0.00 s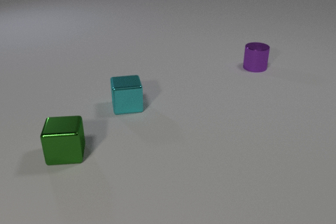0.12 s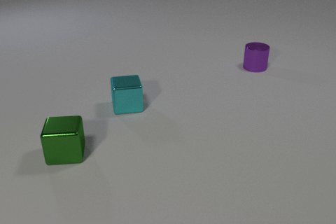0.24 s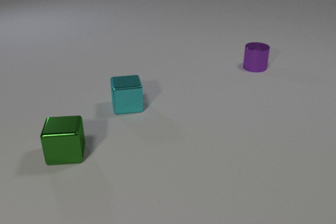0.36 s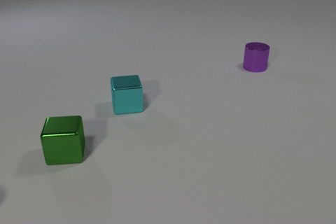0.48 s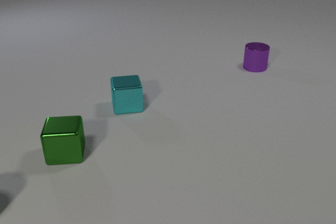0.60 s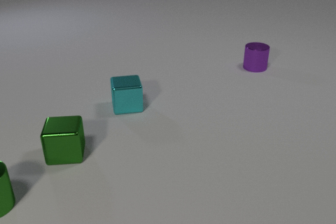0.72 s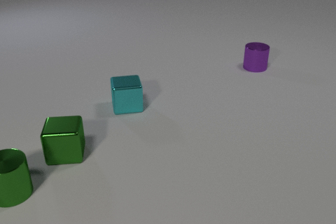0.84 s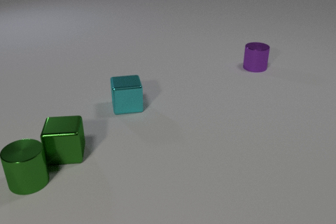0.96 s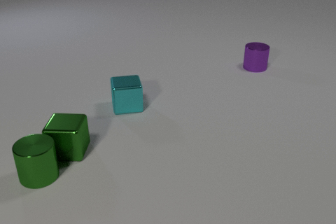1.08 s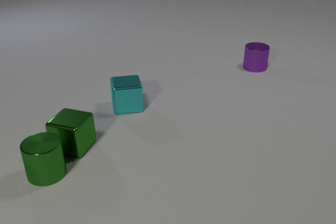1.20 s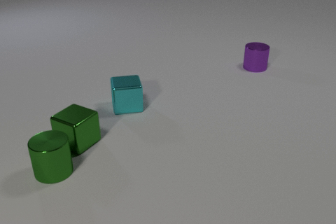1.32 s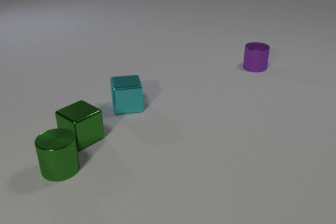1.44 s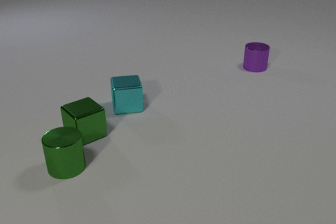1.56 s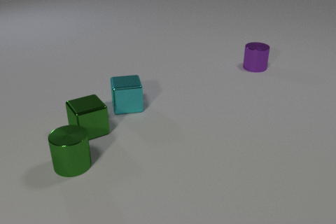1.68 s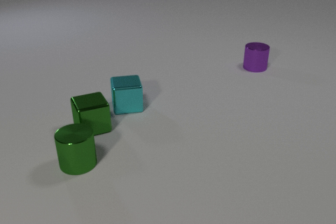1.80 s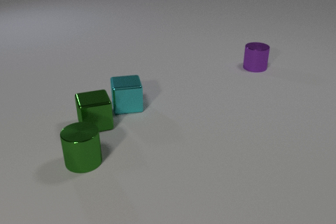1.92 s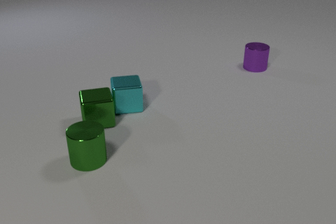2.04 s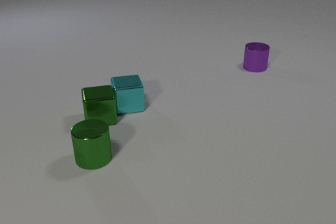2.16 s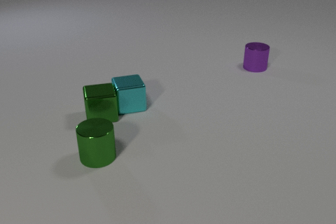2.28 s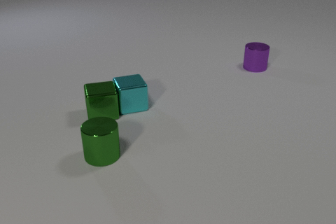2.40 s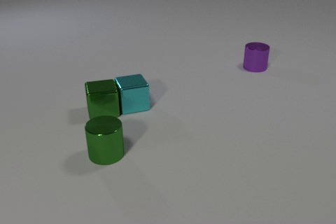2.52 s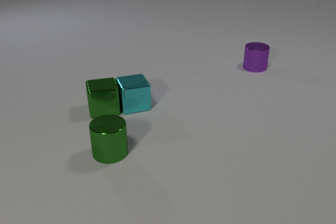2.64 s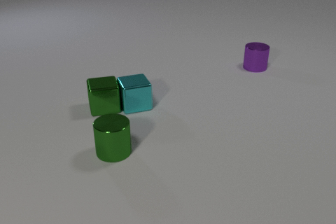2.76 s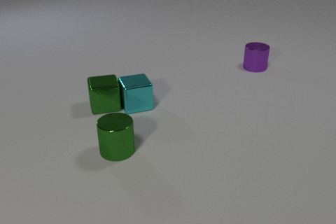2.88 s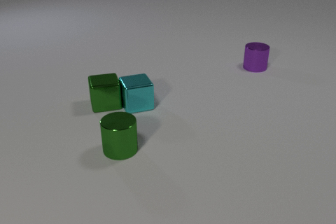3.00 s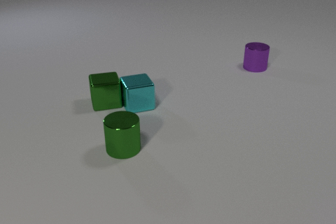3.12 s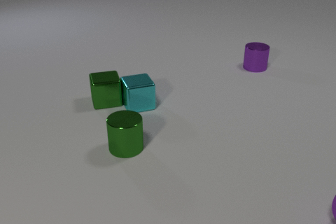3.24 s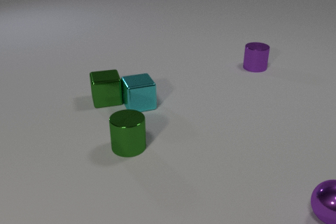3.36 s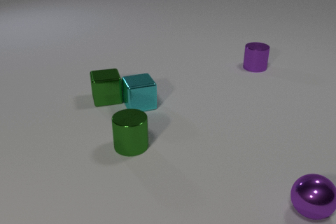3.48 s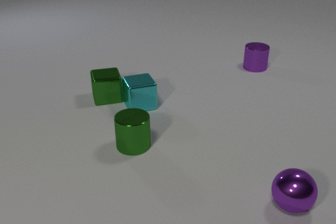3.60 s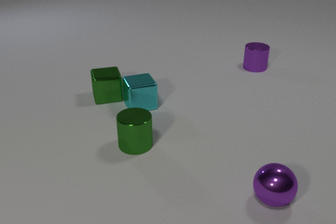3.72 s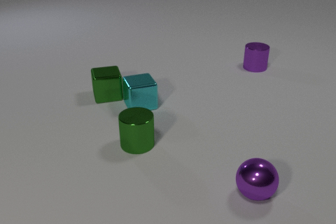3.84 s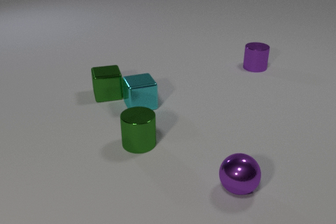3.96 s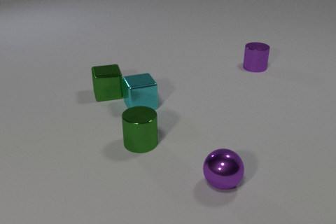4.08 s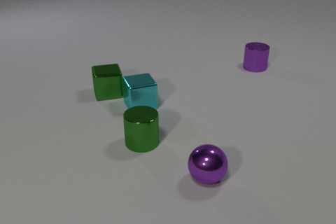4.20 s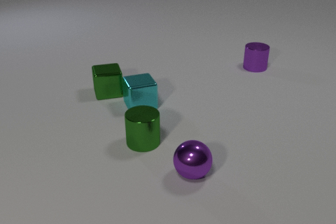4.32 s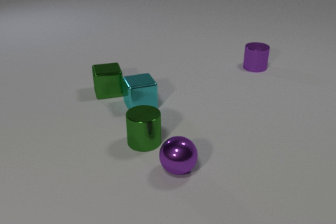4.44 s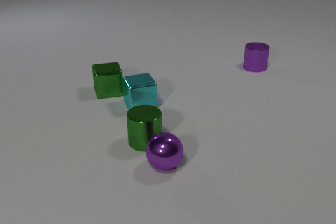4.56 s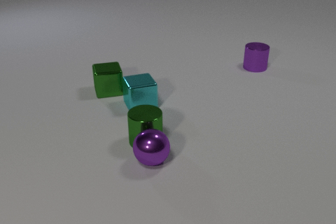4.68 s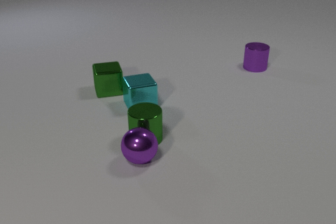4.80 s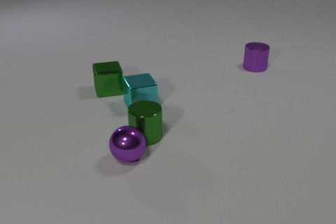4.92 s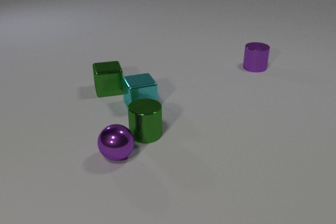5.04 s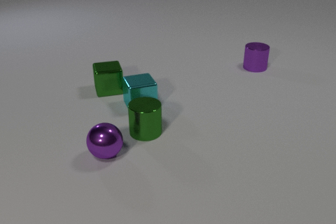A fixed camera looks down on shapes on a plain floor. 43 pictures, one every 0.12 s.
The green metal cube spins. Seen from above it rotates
clockwise.
The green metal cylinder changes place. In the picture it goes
to the right.
0.00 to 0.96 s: The green metal cylinder comes in at the left edge, slides to the right and away from the camera. The green metal cylinder and the green metal cube collide.
0.96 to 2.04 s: The green metal cylinder slides to the right. The green metal cube slides away from the camera and to the right, spins so that its near face slides to the left, clockwise seen from above. The green metal cube and the cyan metal cube collide.
2.04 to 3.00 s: The green metal cylinder slides to the right and away from the camera. The green metal cube slides away from the camera. The cyan metal cube slides to the right.
3.00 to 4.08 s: The green metal cylinder slides to the right and away from the camera. The green metal cube slides away from the camera. The purple metal sphere comes in at the right edge, rolls to the left.
4.08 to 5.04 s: The green metal cylinder slides away from the camera. The green metal cube slides away from the camera. The purple metal sphere rolls to the left and away from the camera. The green metal cylinder and the purple metal sphere collide.
What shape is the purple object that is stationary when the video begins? cylinder.
How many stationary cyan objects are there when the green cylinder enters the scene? 1.
What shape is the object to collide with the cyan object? cube.
